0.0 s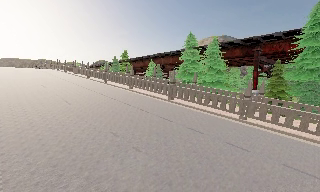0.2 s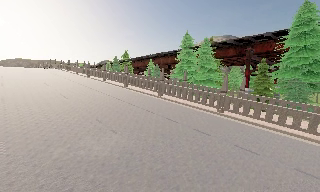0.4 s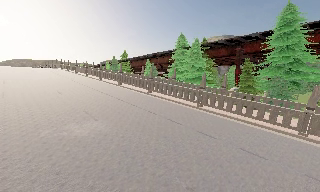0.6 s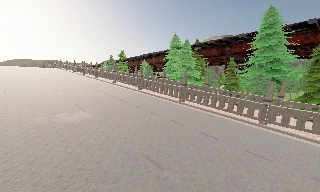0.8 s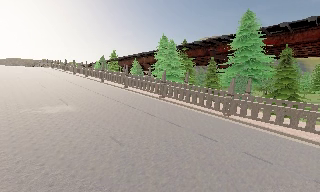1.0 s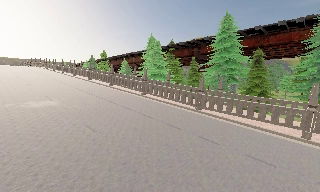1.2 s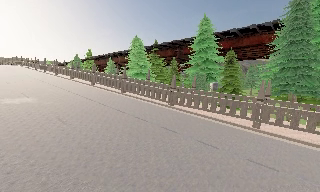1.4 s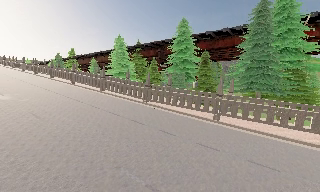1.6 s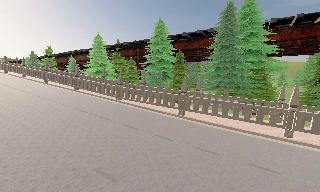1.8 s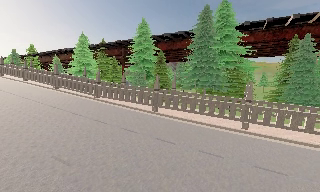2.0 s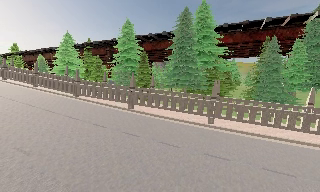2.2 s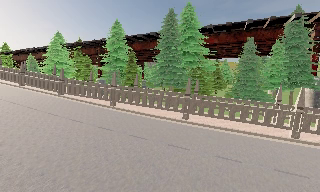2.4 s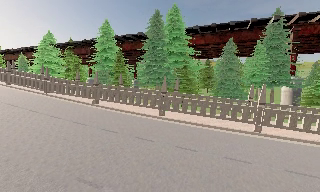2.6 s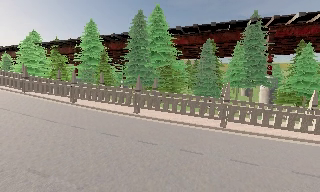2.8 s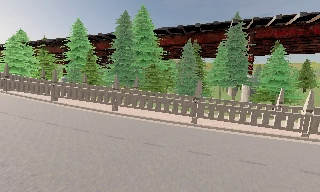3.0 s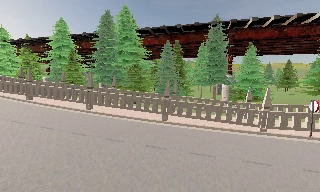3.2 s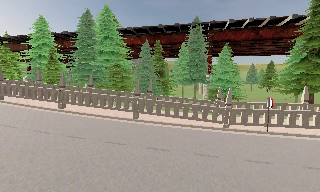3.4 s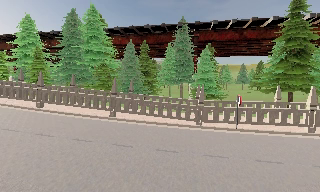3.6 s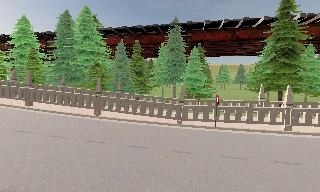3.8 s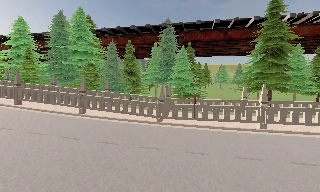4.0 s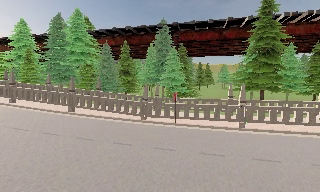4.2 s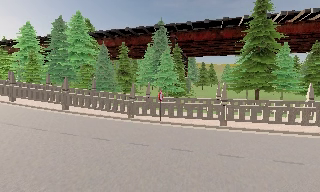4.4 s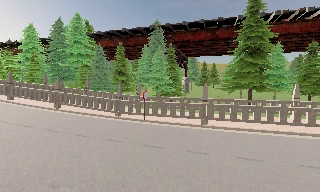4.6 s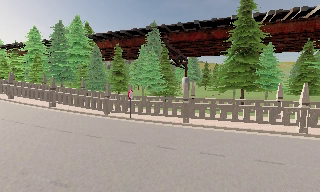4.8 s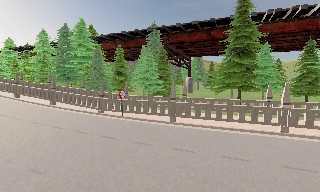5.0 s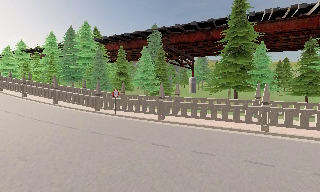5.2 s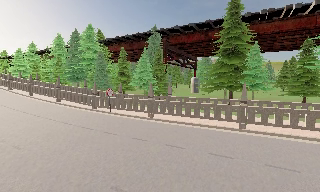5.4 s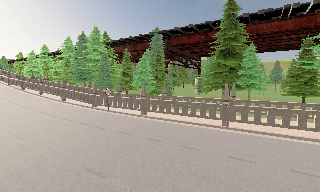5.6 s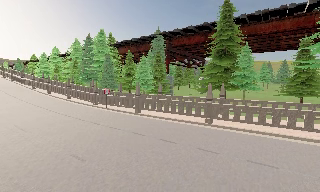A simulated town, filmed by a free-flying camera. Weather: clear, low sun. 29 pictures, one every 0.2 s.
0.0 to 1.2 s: The camera travels to its right and backward, about 10 m, so close, fixed things drift to the left.
1.2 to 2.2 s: The camera swings to its right by about 15 degrees, and the scene slides to the left. It travels to its right and backward, about 7 m, so close, fixed things drift to the left.
2.2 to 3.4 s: The camera swings to its right by about 10 degrees, and the scene slides to the left. It travels to its right, about 9 m, so close, fixed things drift to the left.
3.4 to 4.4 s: The camera travels to its right, about 8 m, so close, fixed things drift to the left.
4.4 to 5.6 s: The camera pans to its left, which is counterclockwise from overhead, by about 20 degrees. It travels to its right and backward, about 10 m, so close, fixed things drift to the left.
The film runs backward here.
